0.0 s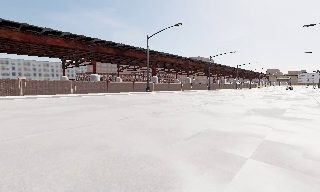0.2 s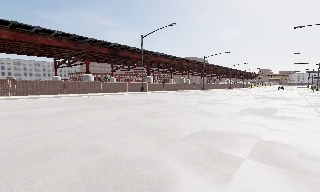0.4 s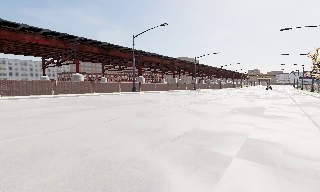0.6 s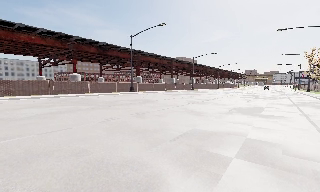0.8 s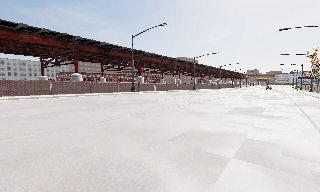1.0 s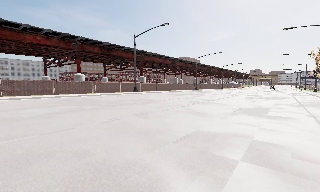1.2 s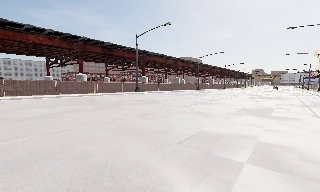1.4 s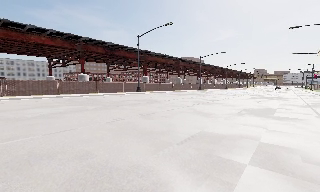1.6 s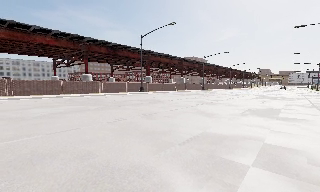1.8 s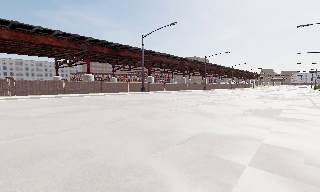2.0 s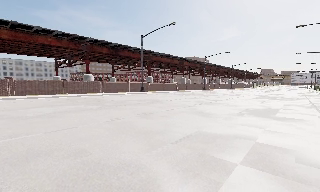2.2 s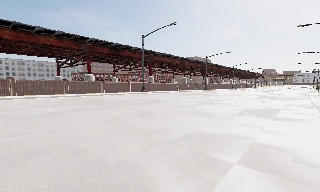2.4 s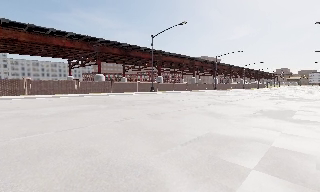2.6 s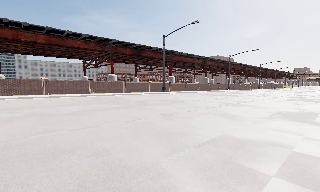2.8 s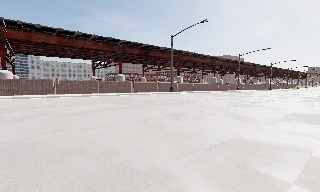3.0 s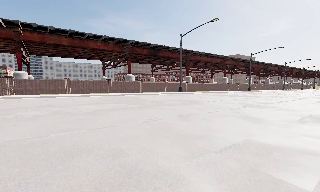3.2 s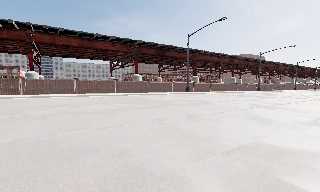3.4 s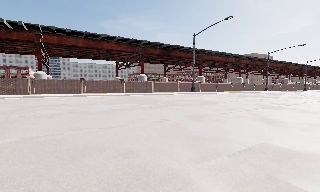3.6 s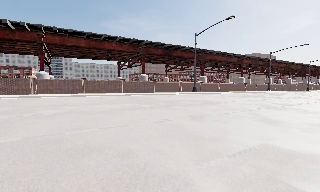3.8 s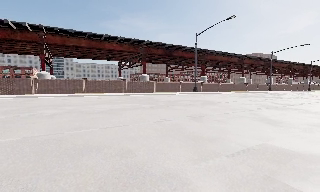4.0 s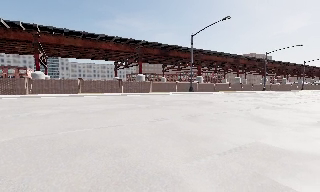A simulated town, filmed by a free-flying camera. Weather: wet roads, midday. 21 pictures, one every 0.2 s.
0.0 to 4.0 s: The camera swings to its left by about 15 degrees, and the scene slides to the right. It travels forward, about 1 m, so what stands in front looms larger.
The film runs forward here.
